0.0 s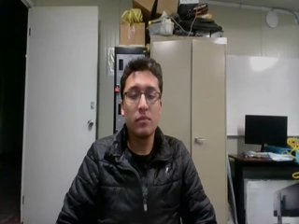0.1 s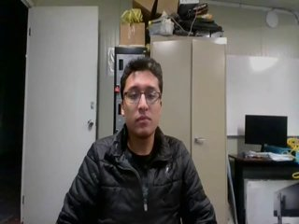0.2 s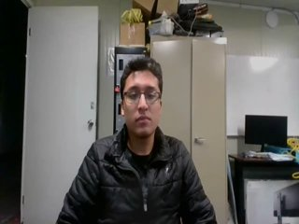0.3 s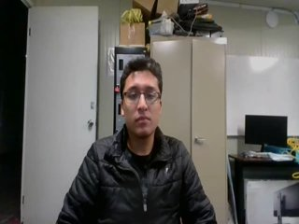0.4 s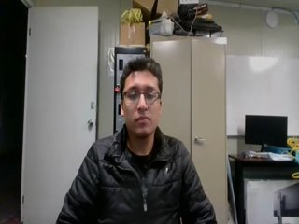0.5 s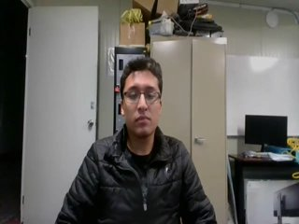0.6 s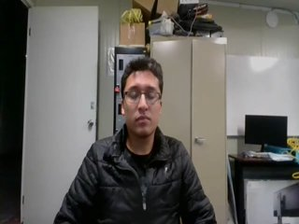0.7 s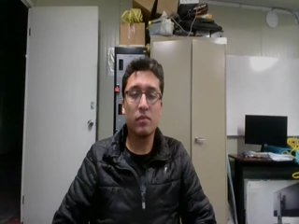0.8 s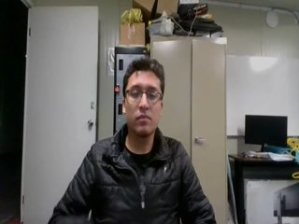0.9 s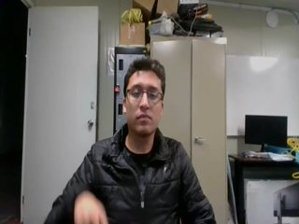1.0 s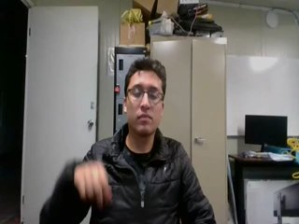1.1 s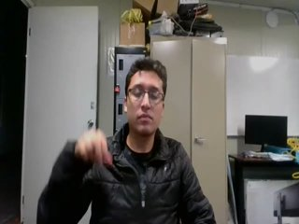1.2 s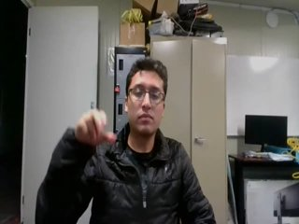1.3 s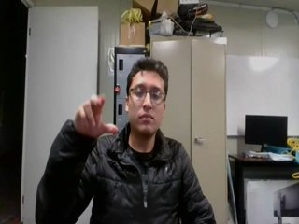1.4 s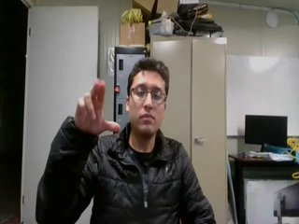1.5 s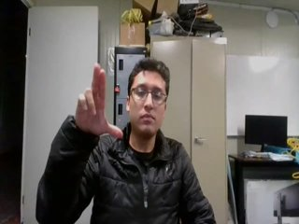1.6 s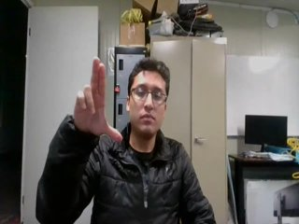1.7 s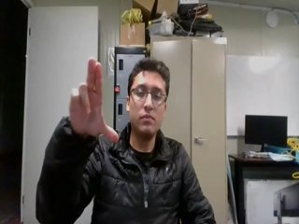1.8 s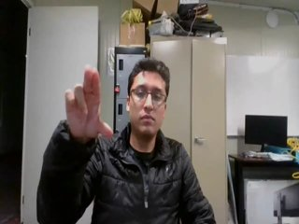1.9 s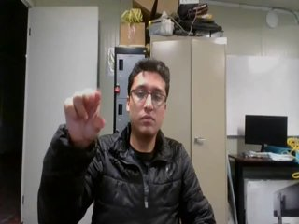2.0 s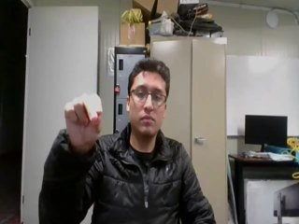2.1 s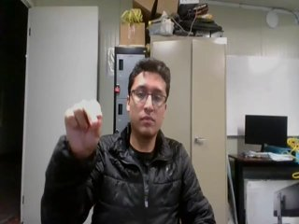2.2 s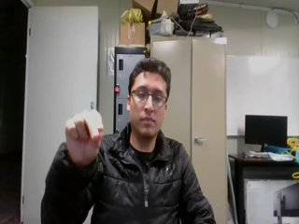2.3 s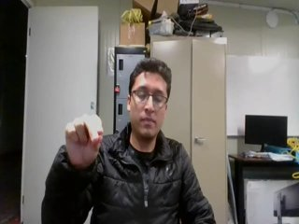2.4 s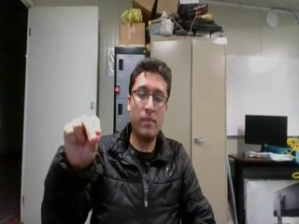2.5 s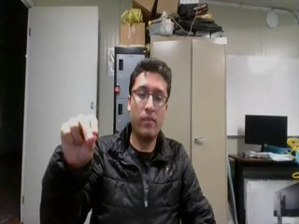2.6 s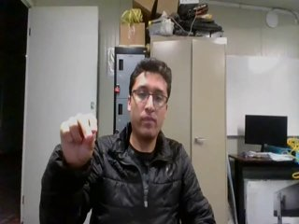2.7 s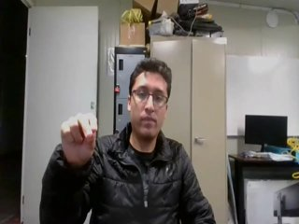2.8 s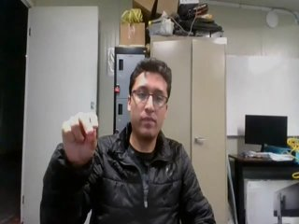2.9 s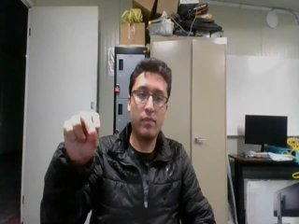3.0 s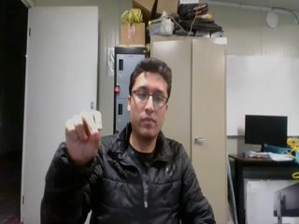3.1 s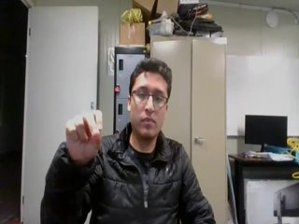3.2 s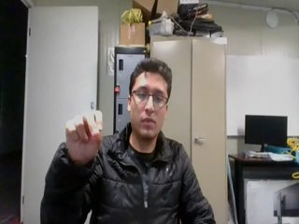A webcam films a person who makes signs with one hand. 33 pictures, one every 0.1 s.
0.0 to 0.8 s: Non-gesture.
0.9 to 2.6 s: Zoom out.
2.7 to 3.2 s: Pointing with two fingers.
